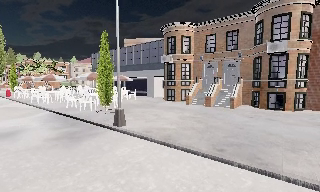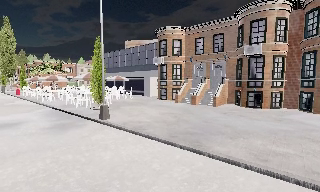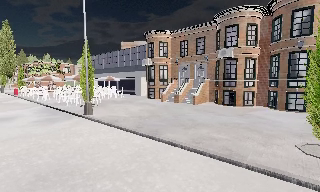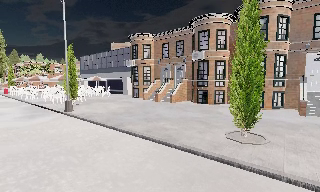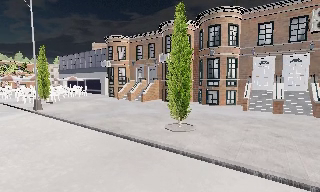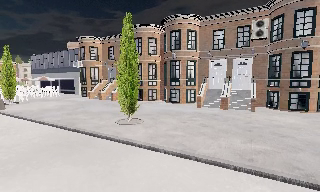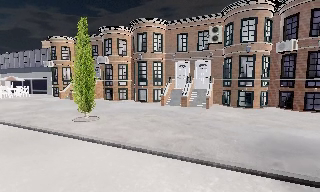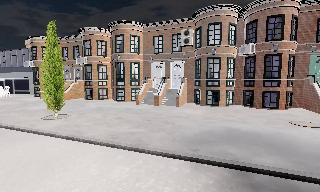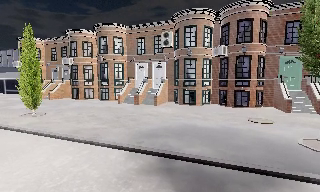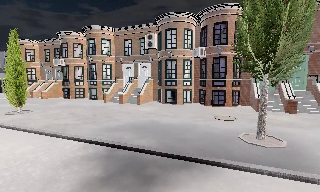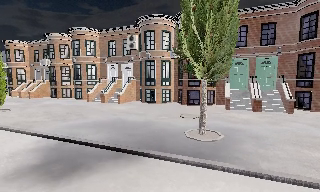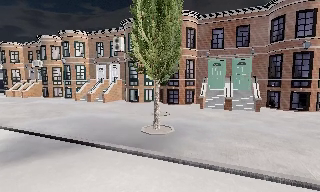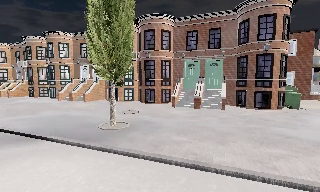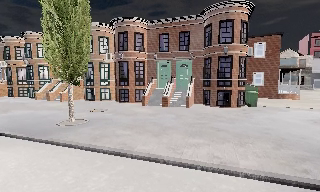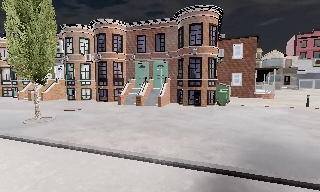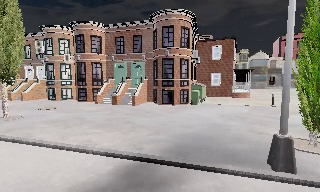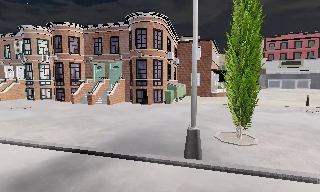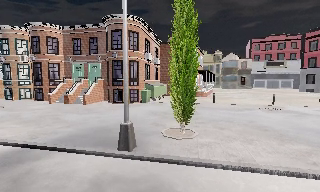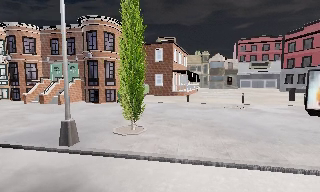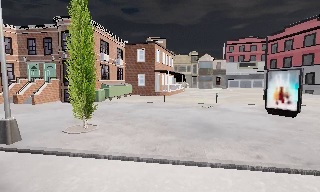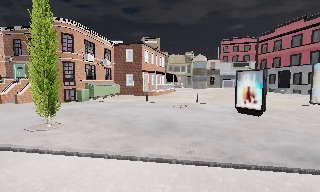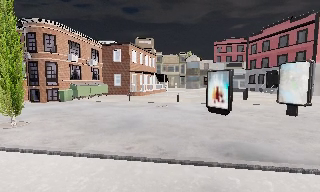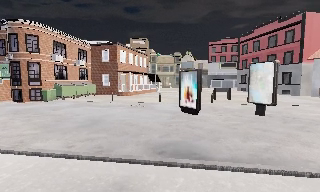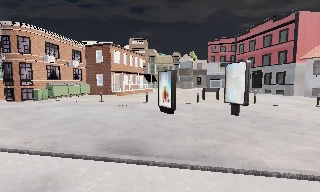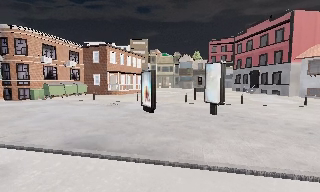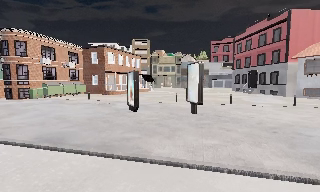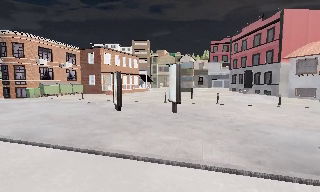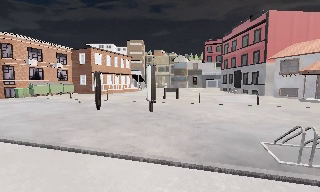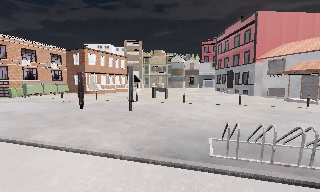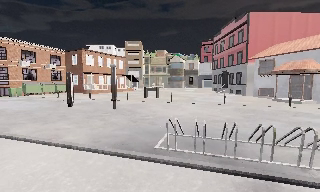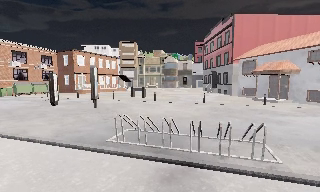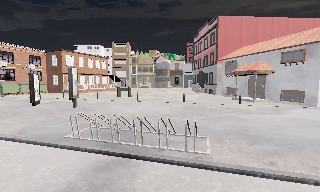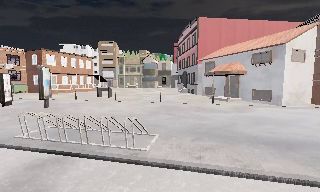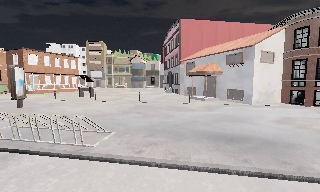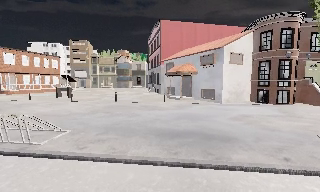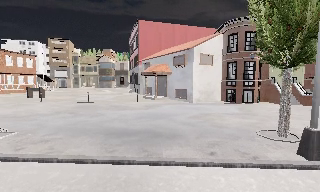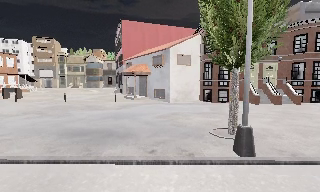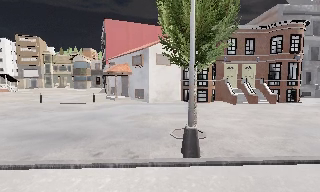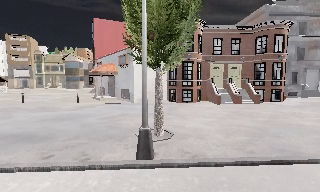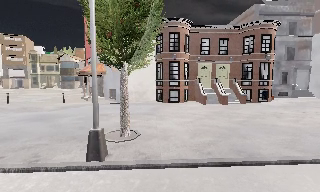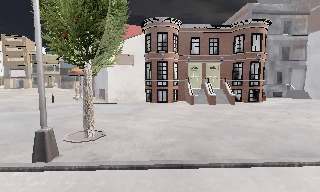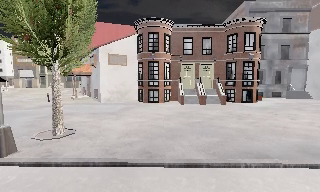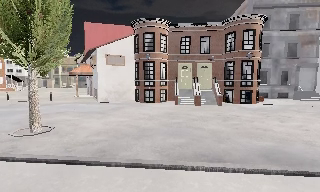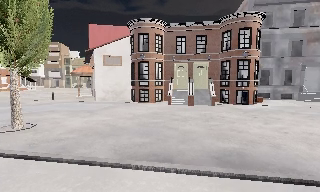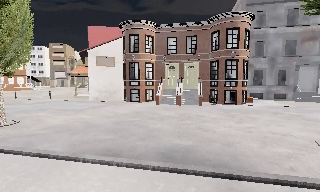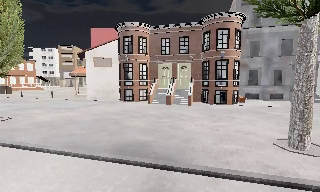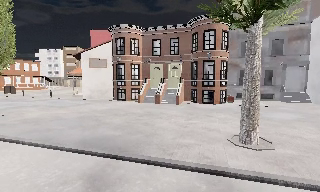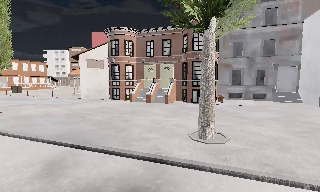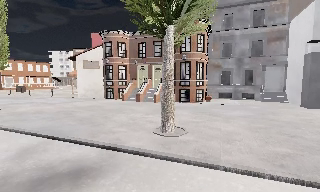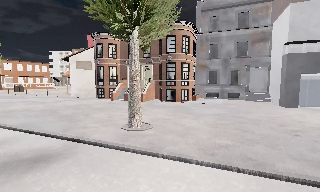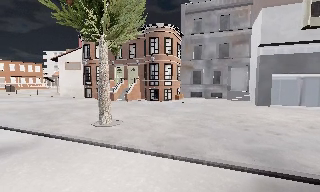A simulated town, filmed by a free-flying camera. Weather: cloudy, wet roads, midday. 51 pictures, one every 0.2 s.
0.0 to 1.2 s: The scene slides to the left, as the camera pans about 15 degrees to its right. It travels to its right and backward, about 10 m, so close, fixed things drift to the left.
1.2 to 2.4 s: The camera travels to its right, about 10 m, so close, fixed things drift to the left.
2.4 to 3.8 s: The camera swings to its right by about 10 degrees, and the scene slides to the left. It travels to its right, about 12 m, so close, fixed things drift to the left.
3.8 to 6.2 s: The camera travels to its right, about 18 m, so close, fixed things drift to the left.
6.2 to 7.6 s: The scene slides to the left, as the camera pans about 20 degrees to its right. It travels to its right, about 9 m, so close, fixed things drift to the left.
7.6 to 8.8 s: The camera pans to its left, which is counterclockwise from overhead, by about 15 degrees. It travels to its right, about 8 m, so close, fixed things drift to the left.
8.8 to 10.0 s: The camera travels to its right, about 9 m, so close, fixed things drift to the left.
The film runs backward here.
